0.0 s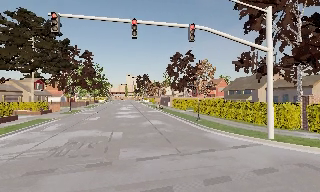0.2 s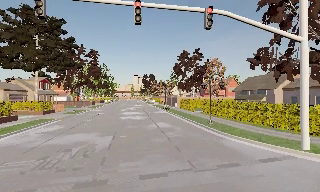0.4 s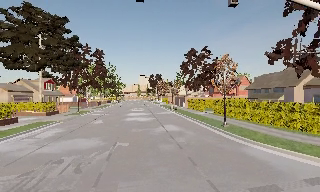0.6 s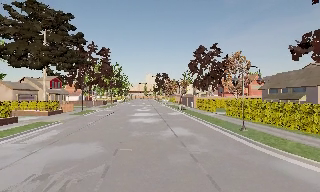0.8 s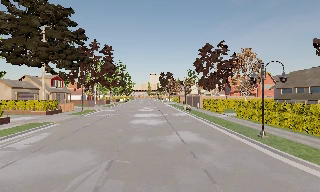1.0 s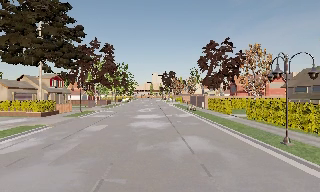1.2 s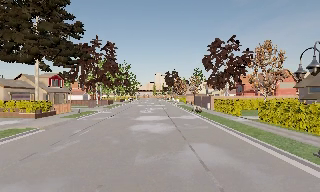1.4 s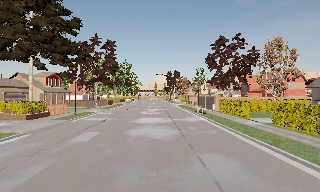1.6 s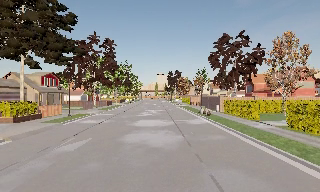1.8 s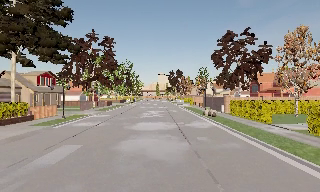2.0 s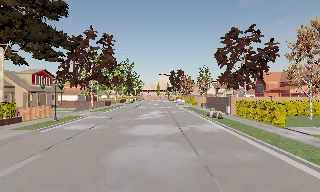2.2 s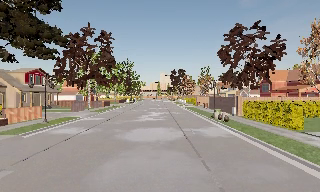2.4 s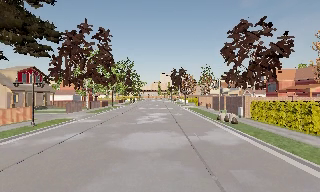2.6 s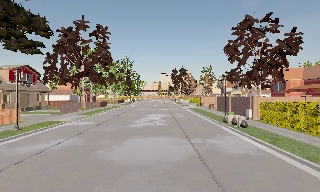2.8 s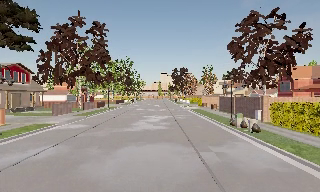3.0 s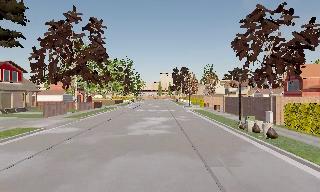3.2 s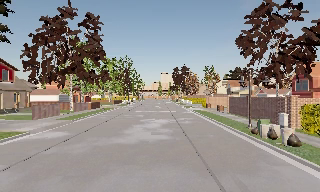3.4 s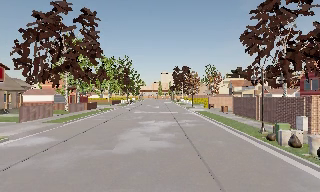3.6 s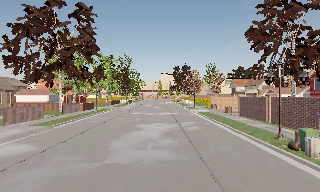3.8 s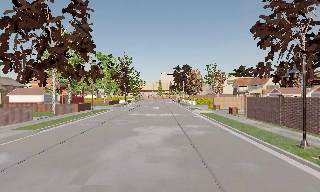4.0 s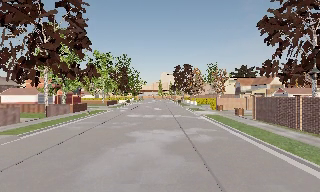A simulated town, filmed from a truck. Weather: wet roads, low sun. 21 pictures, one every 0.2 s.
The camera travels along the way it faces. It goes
forward.
0.0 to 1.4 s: The scene slides to the right, as the camera pans about 10 degrees to its left. It travels forward, about 11 m, so what stands in front looms larger.
1.4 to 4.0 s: The camera travels forward, about 20 m, so what stands in front looms larger.
The film runs forward here.
